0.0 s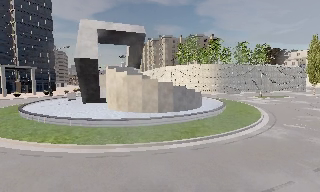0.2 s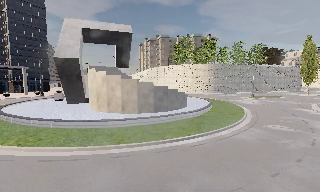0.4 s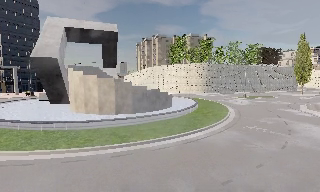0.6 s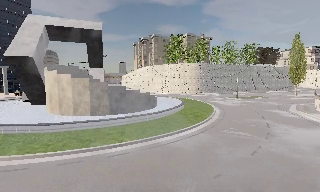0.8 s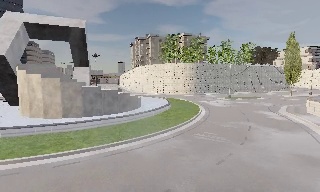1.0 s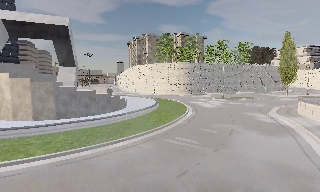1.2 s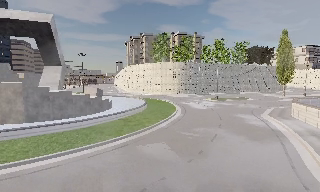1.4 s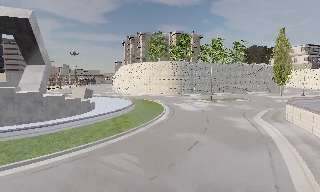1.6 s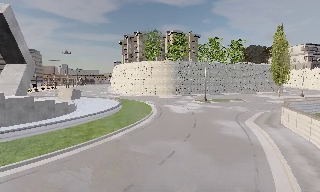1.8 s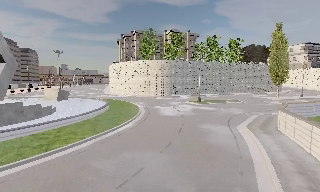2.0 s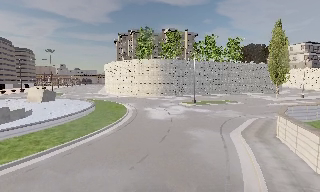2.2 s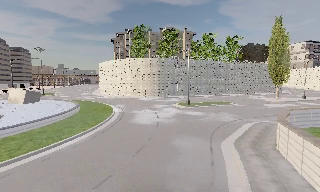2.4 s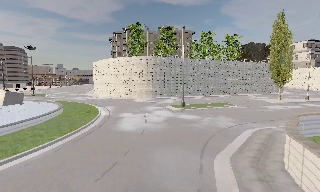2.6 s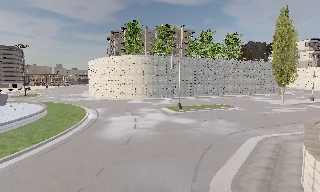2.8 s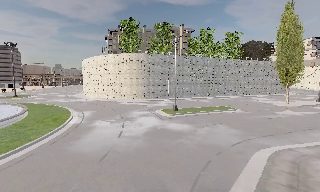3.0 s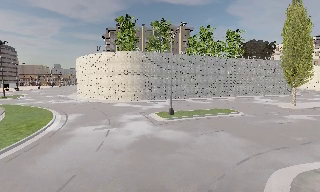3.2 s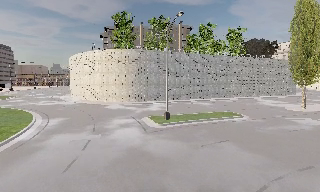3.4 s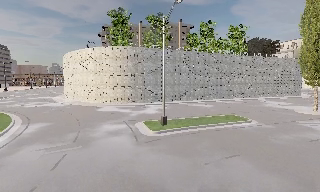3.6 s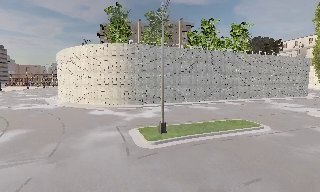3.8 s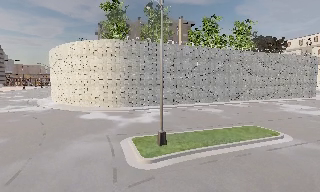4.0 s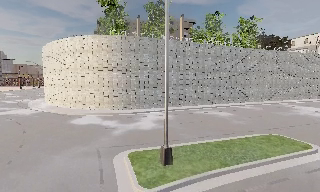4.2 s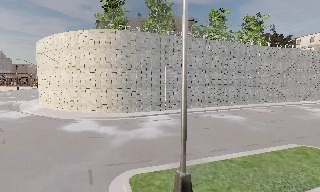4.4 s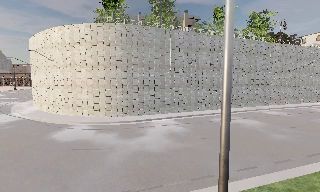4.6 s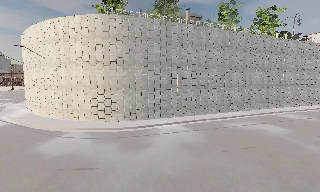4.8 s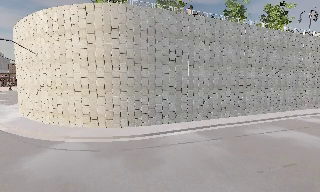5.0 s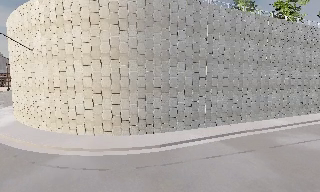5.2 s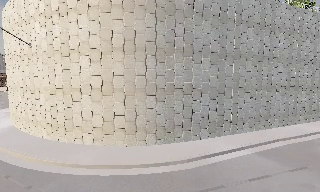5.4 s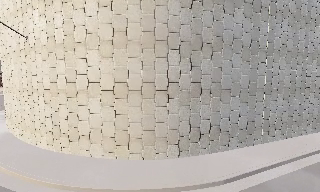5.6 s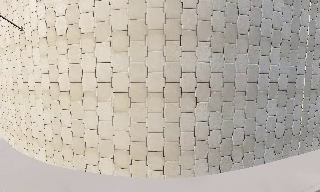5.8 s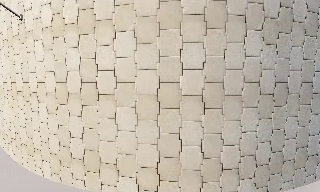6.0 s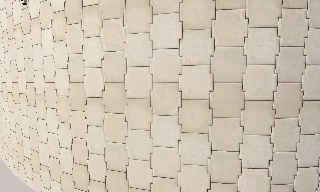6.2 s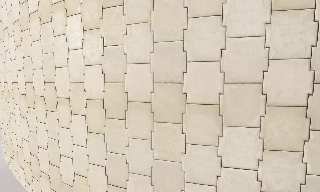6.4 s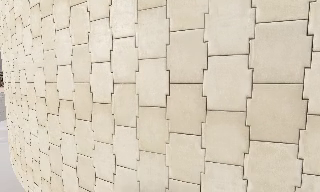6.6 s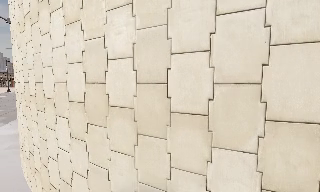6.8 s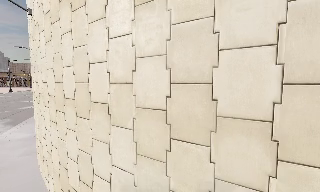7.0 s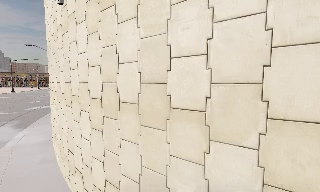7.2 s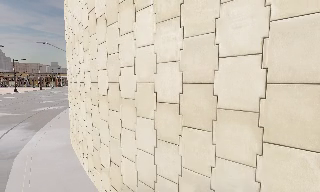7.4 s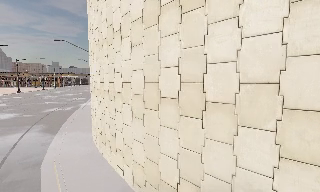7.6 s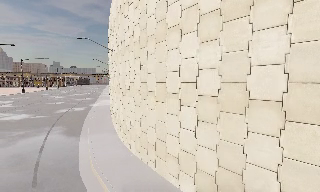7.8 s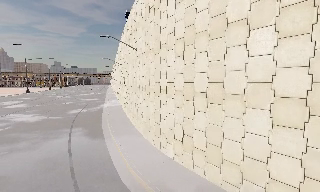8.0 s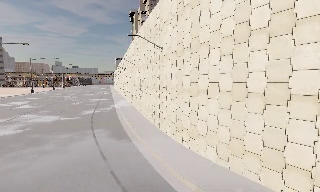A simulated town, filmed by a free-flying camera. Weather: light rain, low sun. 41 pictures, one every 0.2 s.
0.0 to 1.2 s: The camera travels to its right, about 12 m, so close, fixed things drift to the left.
1.2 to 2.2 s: The camera travels forward and to its right, about 10 m, so what stands in front looms larger.
2.2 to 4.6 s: The camera travels forward, about 25 m, so what stands in front looms larger.
4.6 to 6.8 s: The camera travels forward and to its left, about 18 m, so what stands in front looms larger.
6.8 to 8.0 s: The camera travels to its left, about 10 m, so close, fixed things drift to the right.
The film runs forward here.
